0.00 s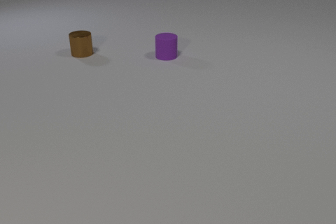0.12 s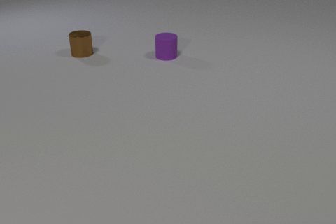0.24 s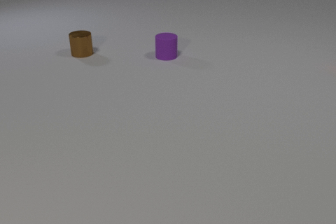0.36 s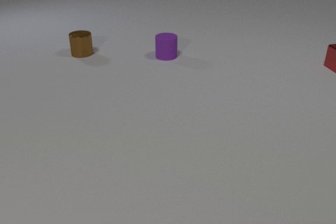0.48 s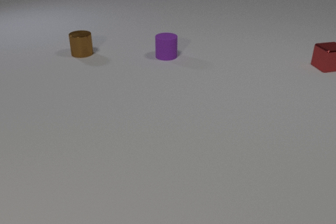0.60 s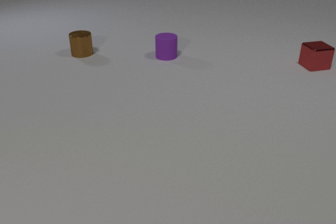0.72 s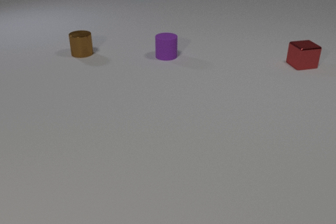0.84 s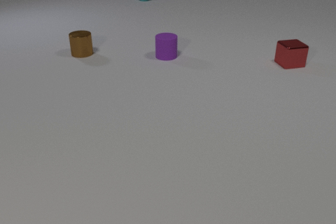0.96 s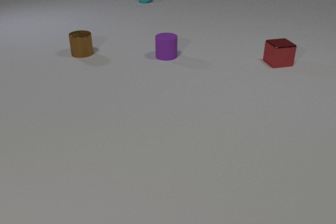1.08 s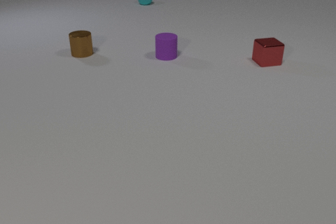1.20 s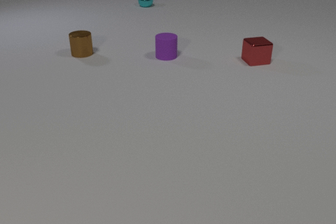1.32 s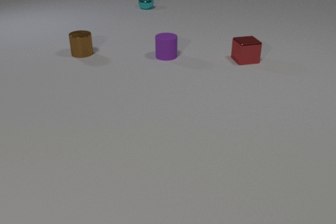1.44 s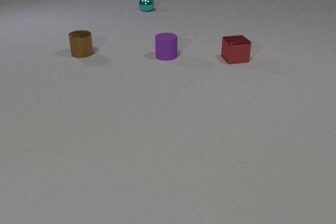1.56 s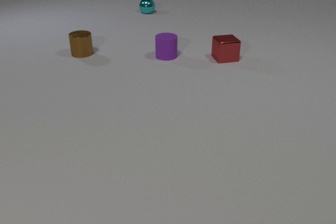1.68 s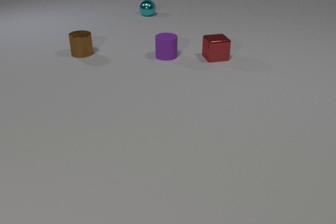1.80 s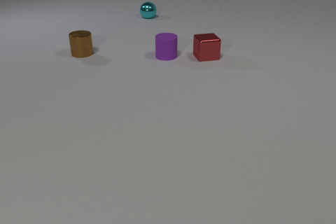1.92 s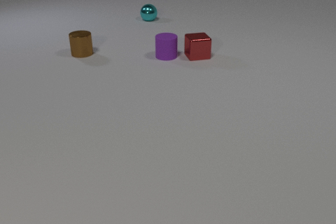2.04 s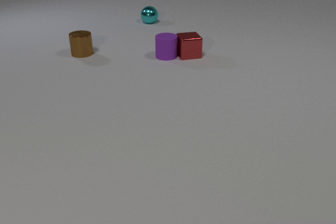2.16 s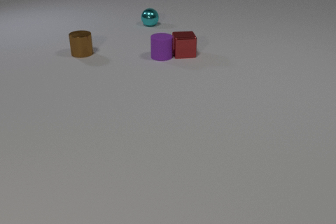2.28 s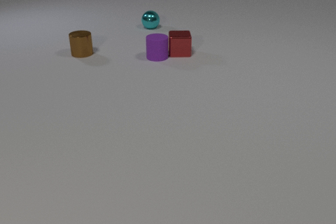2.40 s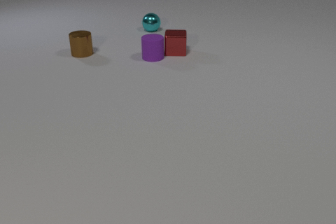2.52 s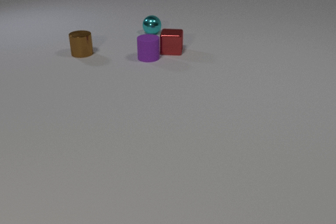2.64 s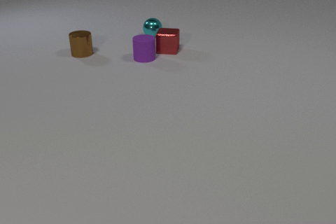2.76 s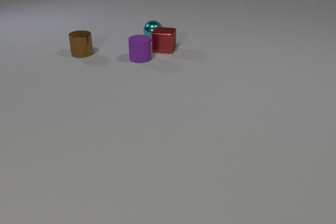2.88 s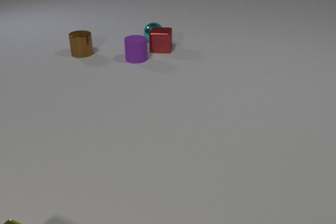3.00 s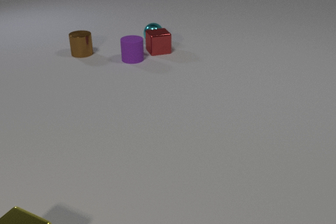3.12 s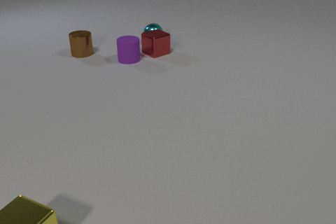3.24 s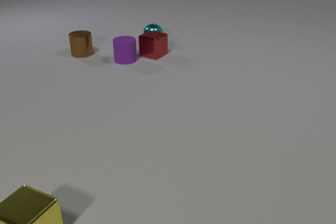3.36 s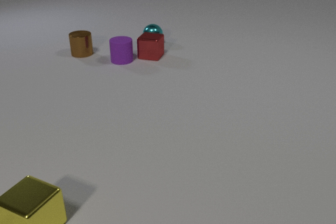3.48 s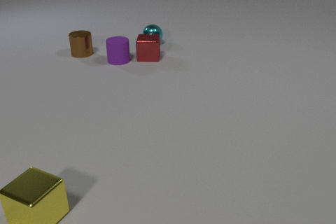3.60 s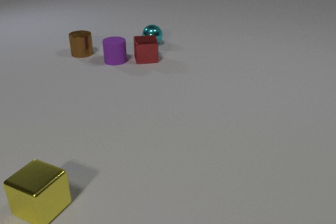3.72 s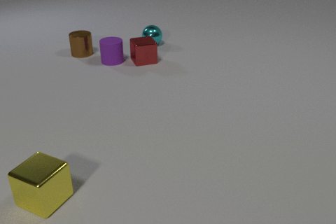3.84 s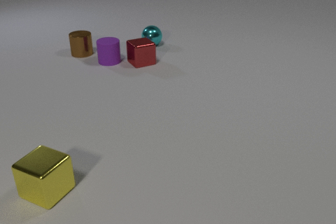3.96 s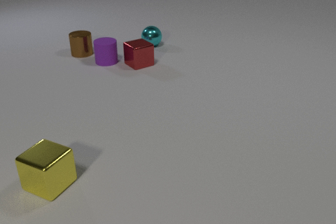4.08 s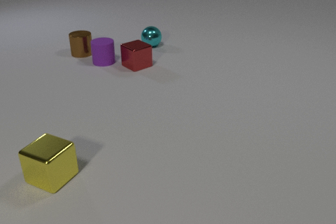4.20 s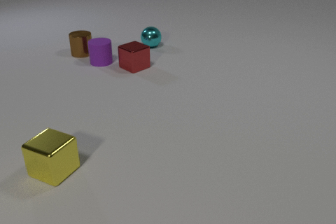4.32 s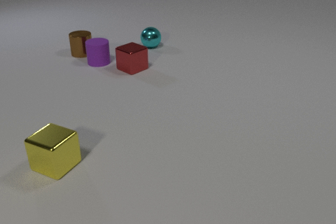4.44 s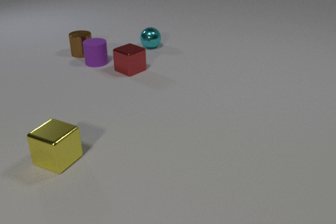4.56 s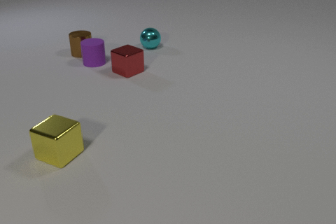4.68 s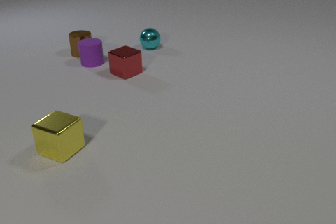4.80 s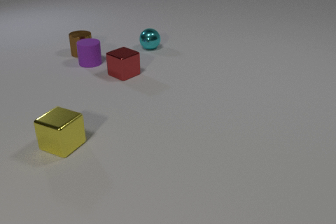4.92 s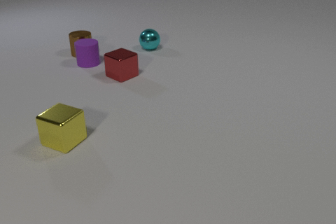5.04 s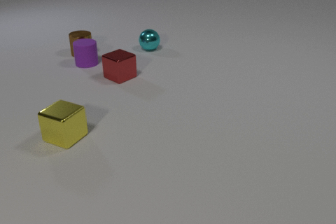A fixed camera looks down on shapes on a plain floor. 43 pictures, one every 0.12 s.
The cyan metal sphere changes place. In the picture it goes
toward the camera.
The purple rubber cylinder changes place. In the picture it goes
to the left.
0.00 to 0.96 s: The red metal cube comes in at the right edge, slides to the left. The cyan metal sphere comes in at the top edge, rolls toward the camera.
0.96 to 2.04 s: The red metal cube slides to the left. The cyan metal sphere rolls toward the camera. The red metal cube and the purple rubber cylinder collide.
2.04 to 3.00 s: The red metal cube slides to the left. The purple rubber cylinder slides to the left. The cyan metal sphere rolls toward the camera. The yellow metal cube comes in at the bottom edge, slides away from the camera. The red metal cube and the cyan metal sphere collide.
3.00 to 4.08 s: The red metal cube slides toward the camera and to the left, spins so that its near face slides to the right, counterclockwise seen from above. The purple rubber cylinder slides to the left. The cyan metal sphere rolls toward the camera. The yellow metal cube slides away from the camera.
4.08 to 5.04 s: The red metal cube slides toward the camera and to the left. The purple rubber cylinder slides to the left. The cyan metal sphere rolls toward the camera. The yellow metal cube slides away from the camera.
Are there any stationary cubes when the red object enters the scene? no.
How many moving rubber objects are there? 1.
Are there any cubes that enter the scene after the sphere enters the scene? yes.
